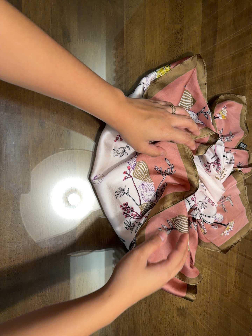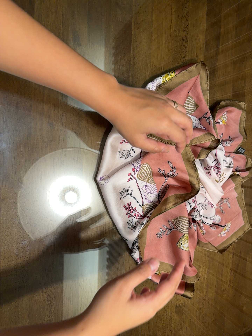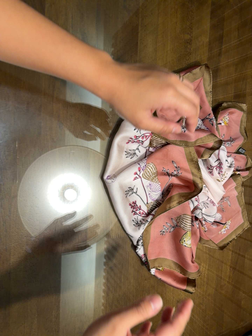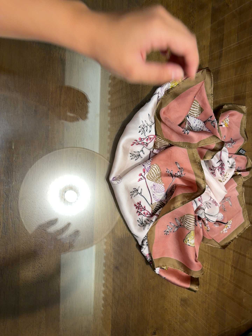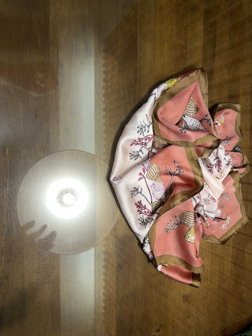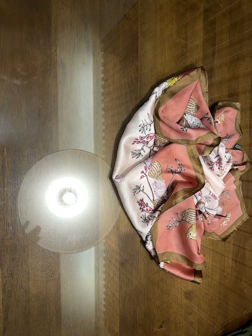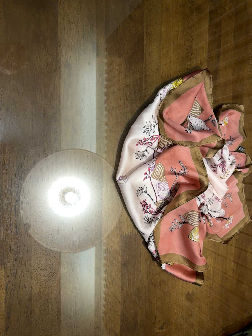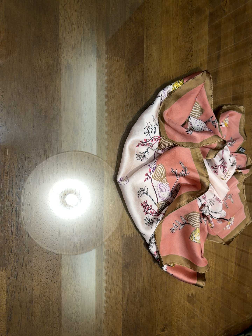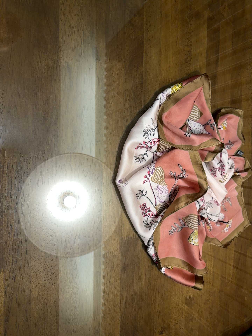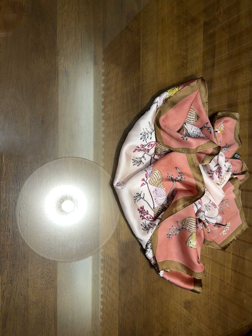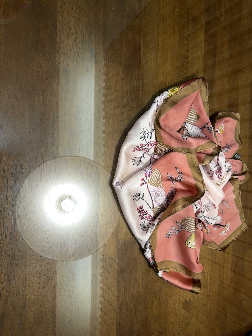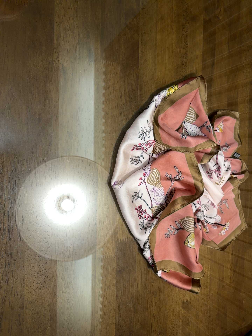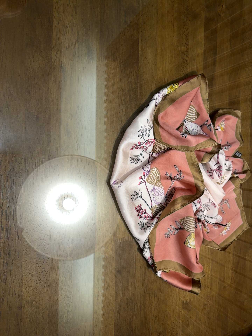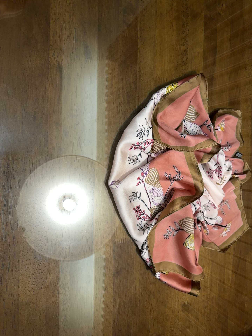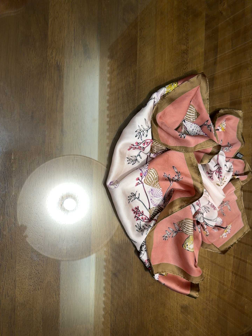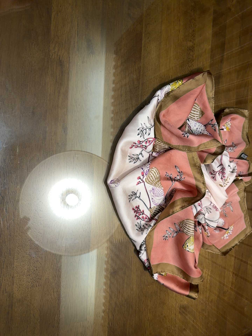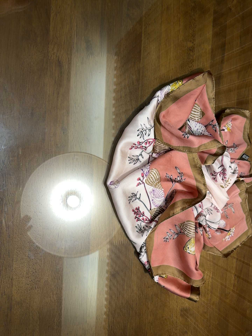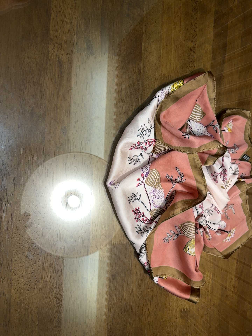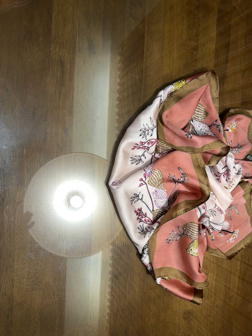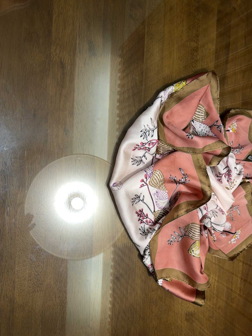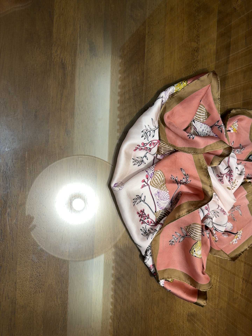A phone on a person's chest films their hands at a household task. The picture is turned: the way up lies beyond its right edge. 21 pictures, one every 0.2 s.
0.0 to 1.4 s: The camera travels to its left and backward, about 9 cm.
1.4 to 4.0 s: The camera shifts only a little, or ends up much as it began.
The film runs backward here.
